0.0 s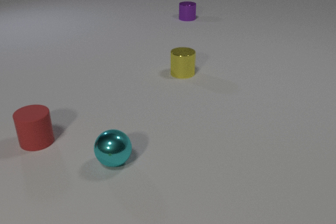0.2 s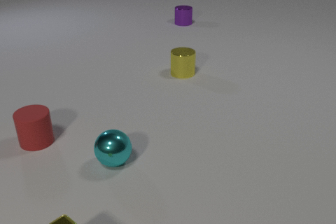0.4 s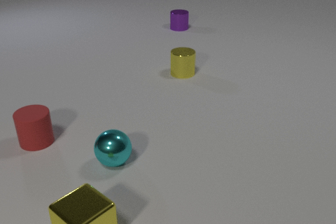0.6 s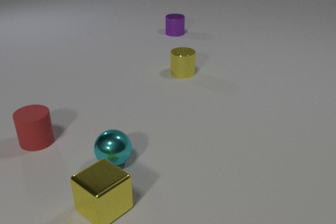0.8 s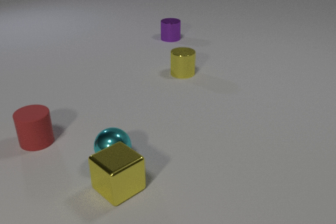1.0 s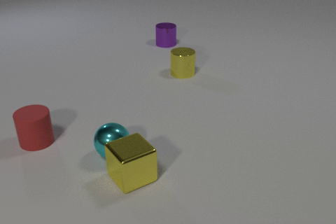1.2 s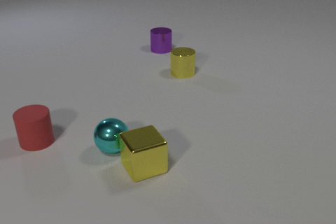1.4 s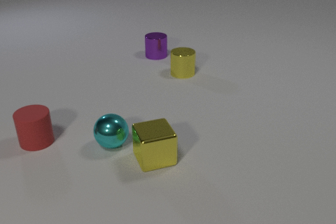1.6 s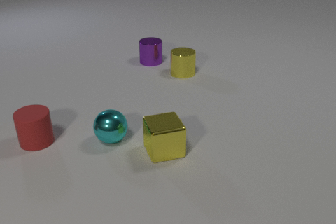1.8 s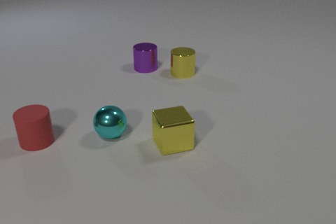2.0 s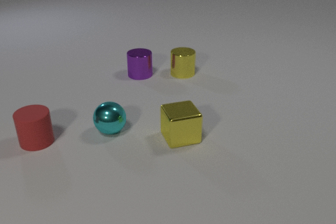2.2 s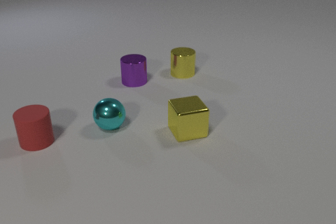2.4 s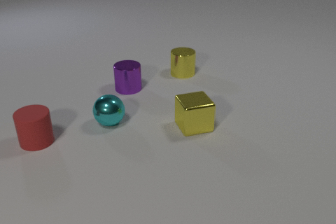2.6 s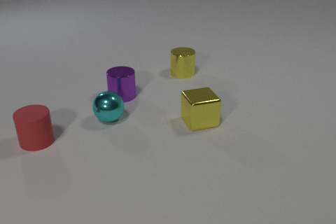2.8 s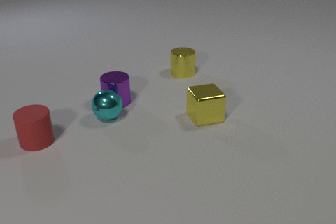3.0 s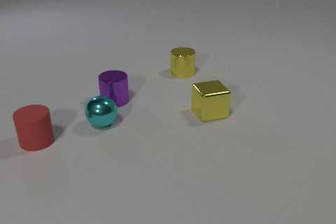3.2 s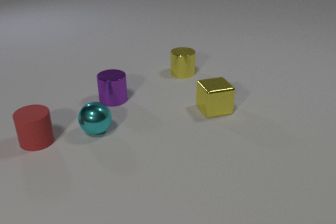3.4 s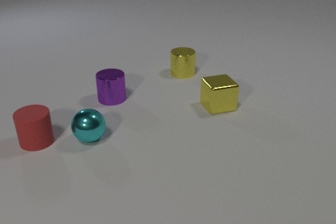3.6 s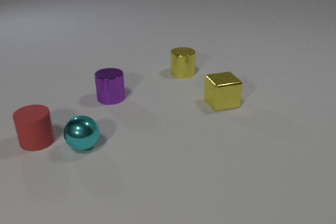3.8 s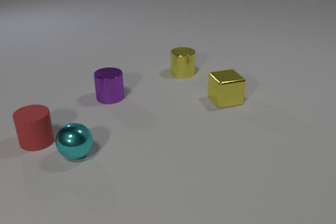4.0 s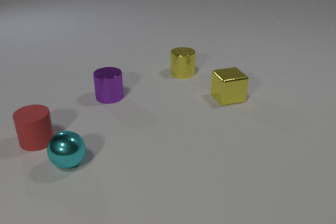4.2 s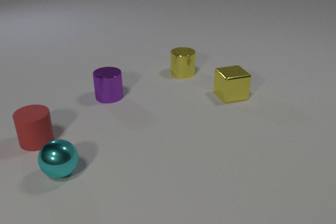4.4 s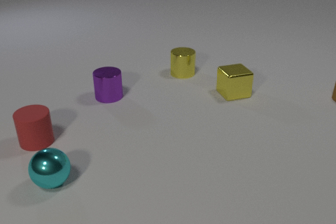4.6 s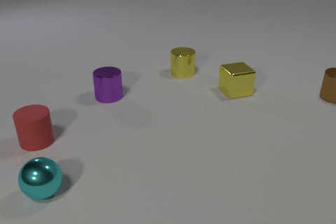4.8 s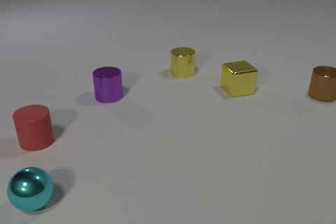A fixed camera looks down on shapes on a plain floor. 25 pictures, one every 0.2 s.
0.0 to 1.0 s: The yellow metal cube comes in at the bottom edge, slides away from the camera and to the right. The cyan metal sphere rolls away from the camera. The purple metal cylinder slides toward the camera. The yellow metal cube and the cyan metal sphere collide.
1.0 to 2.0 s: The yellow metal cube slides away from the camera and to the right. The cyan metal sphere rolls away from the camera. The purple metal cylinder slides toward the camera.
2.0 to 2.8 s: The yellow metal cube slides away from the camera and to the right. The cyan metal sphere rolls away from the camera. The purple metal cylinder slides toward the camera and to the left. The cyan metal sphere and the purple metal cylinder collide.
2.8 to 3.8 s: The yellow metal cube slides away from the camera and to the right. The cyan metal sphere rolls toward the camera and to the left. The purple metal cylinder slides away from the camera and to the left.
3.8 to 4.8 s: The yellow metal cube slides away from the camera and to the right. The cyan metal sphere rolls toward the camera and to the left. The brown metal cylinder comes in at the right edge, slides to the left.
Are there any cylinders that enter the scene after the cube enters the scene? yes.
What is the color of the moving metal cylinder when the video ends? brown.
How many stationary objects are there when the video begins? 3.
